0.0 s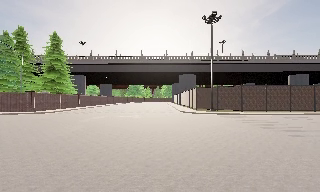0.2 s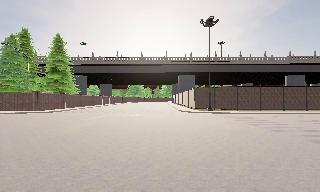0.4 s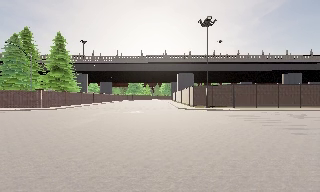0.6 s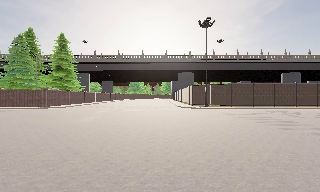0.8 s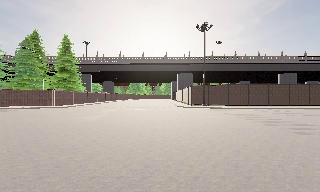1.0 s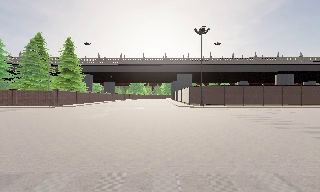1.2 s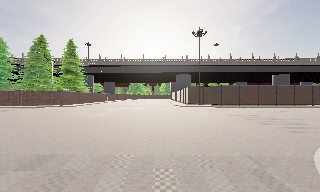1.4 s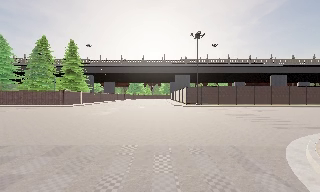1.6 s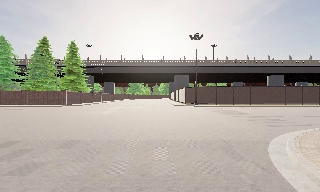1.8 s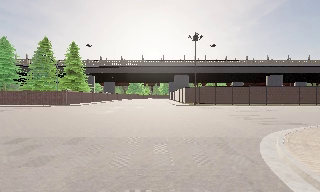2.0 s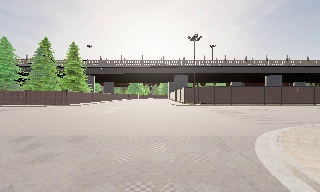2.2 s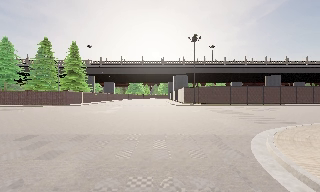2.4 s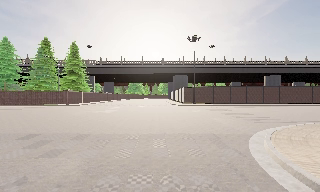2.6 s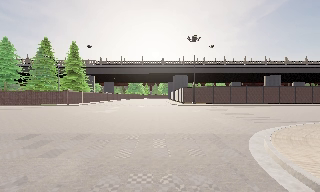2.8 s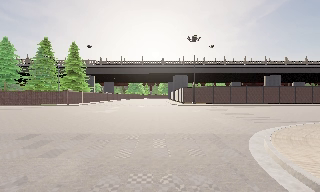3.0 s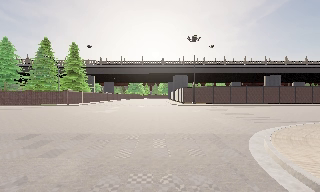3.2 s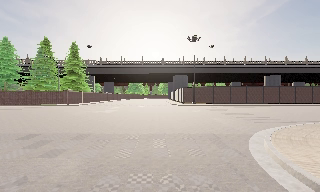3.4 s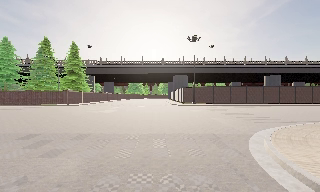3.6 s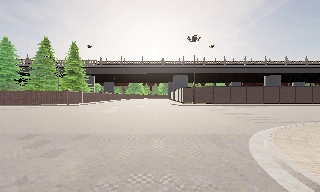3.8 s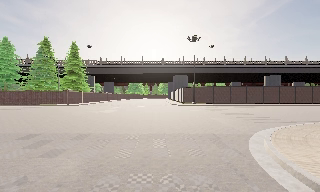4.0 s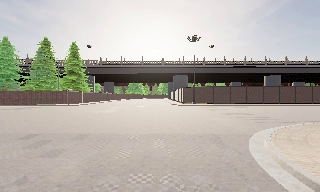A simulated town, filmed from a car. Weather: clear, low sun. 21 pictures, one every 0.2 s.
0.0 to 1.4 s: The camera travels backward, about 7 m, so what stands in front gets smaller.
1.4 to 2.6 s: The camera travels backward, about 1.5 m, so what stands in front gets smaller. It loses speed.
2.6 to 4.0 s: The camera keeps its place and its aim.
The film runs backward here.
